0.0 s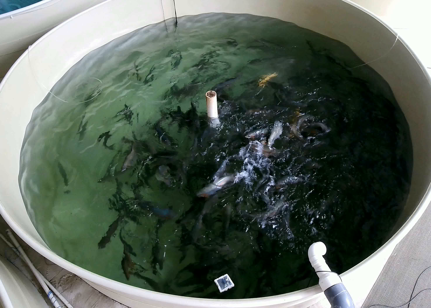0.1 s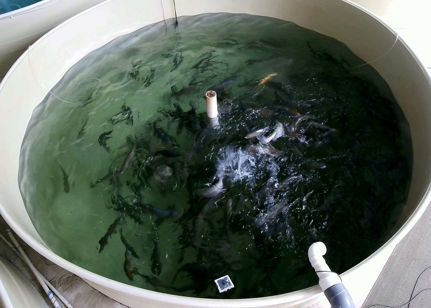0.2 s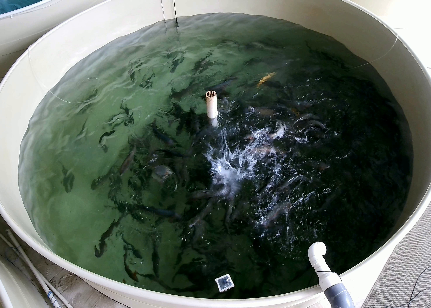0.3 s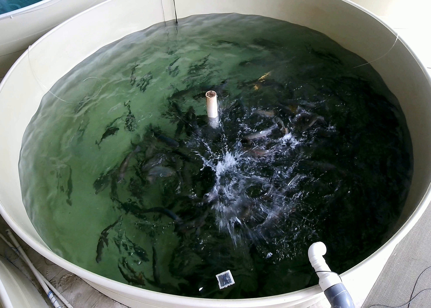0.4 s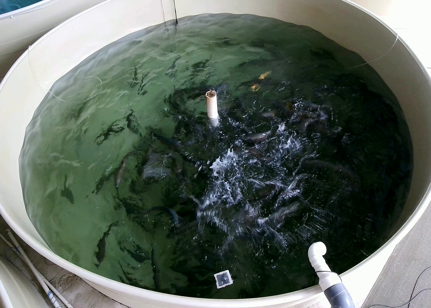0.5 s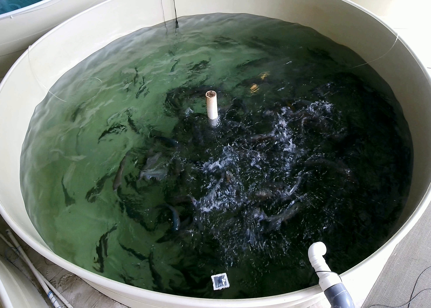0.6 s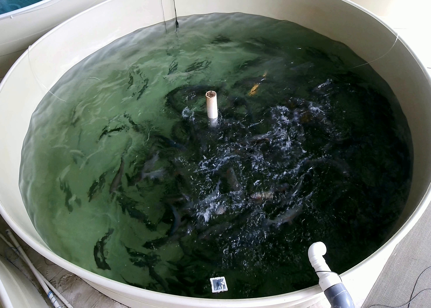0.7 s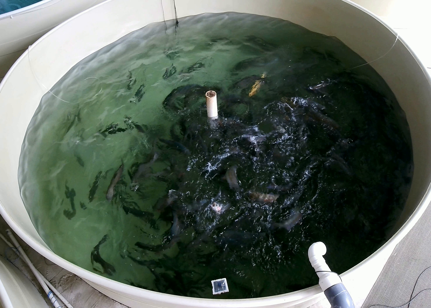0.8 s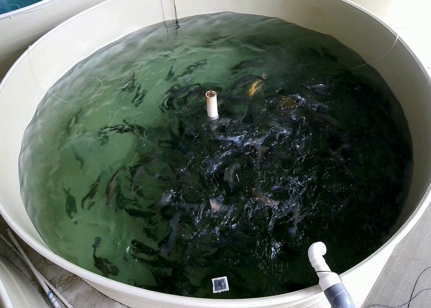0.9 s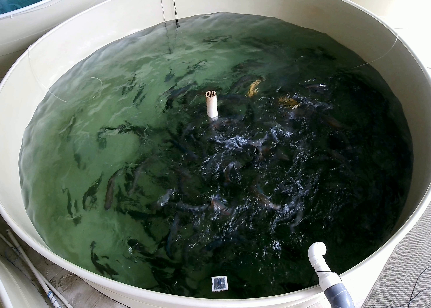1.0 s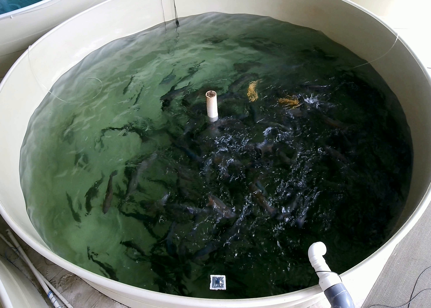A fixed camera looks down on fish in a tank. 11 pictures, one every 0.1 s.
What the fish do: Strong feeding.
